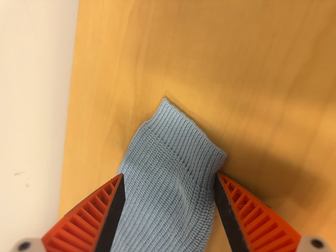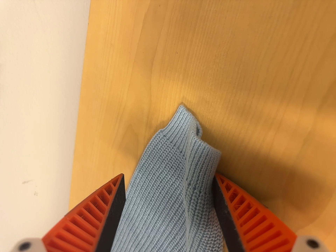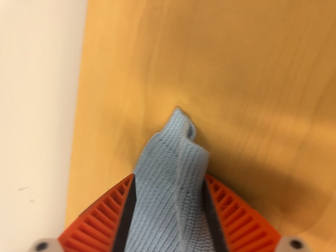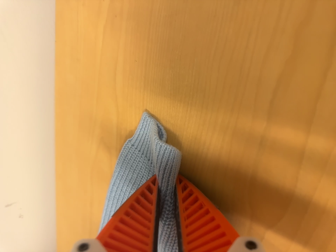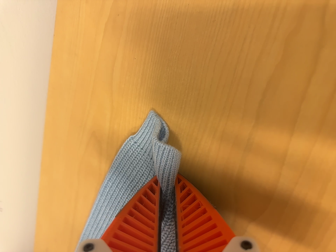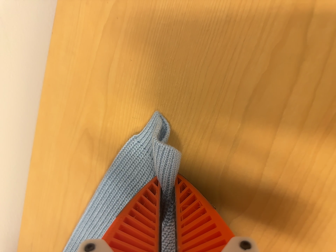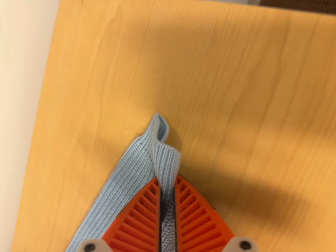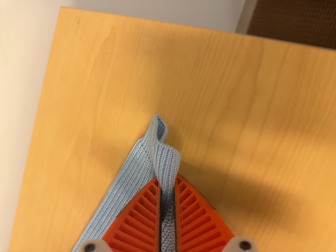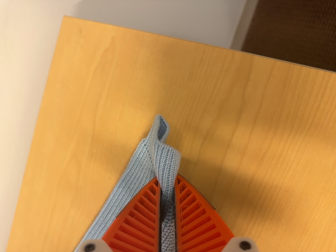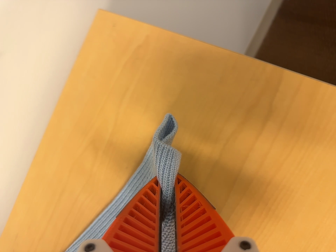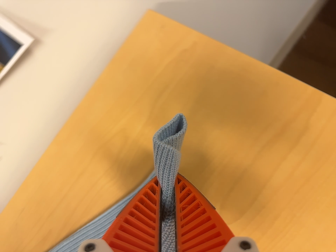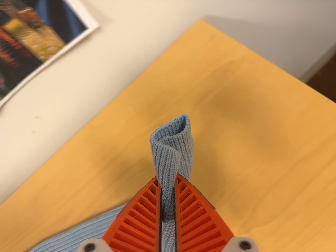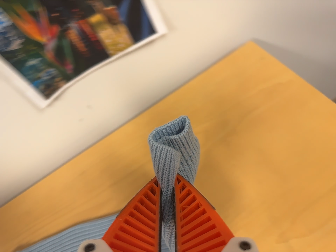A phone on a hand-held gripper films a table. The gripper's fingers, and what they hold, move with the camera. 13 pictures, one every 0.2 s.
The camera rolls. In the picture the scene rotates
clockwise.
The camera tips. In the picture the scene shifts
downward.
0.0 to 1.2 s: The camera shifts only a little, or ends up much as it began.
1.2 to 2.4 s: The camera travels to its left and backward, about 26 cm, so close, fixed things drift to the right. Its aim tips toward the top of its view by about 15 degrees. It rolls about its line of sight by about 40 degrees, and the scene rotates clockwise.
The film runs forward here.
